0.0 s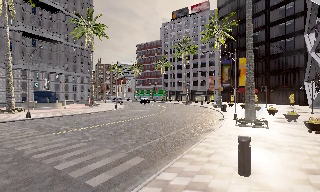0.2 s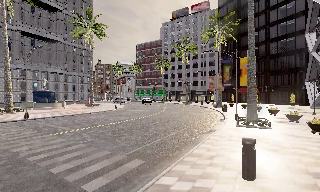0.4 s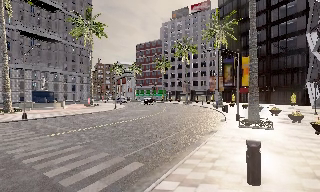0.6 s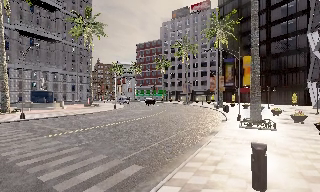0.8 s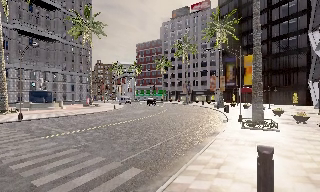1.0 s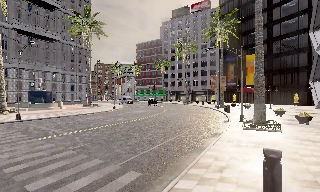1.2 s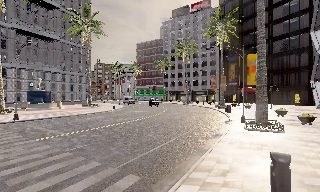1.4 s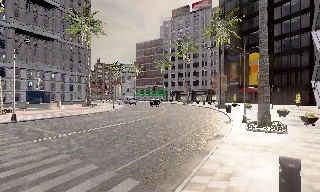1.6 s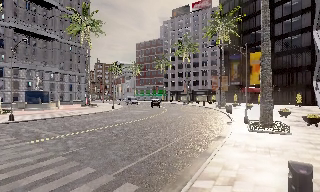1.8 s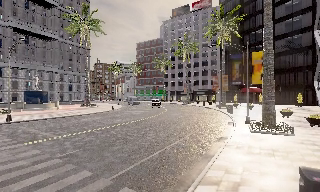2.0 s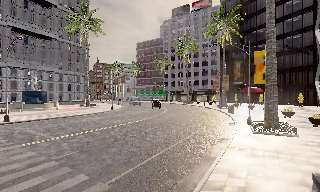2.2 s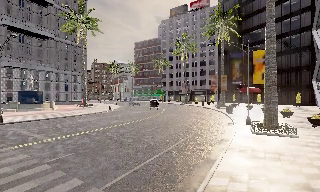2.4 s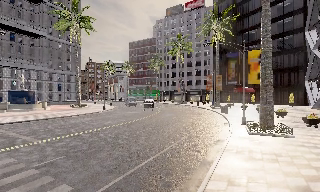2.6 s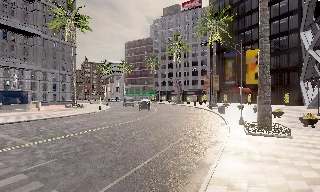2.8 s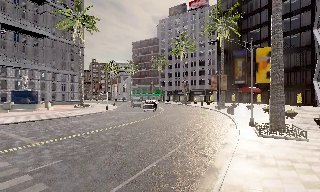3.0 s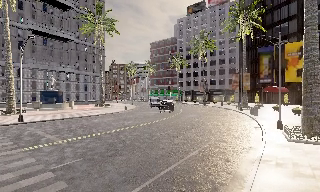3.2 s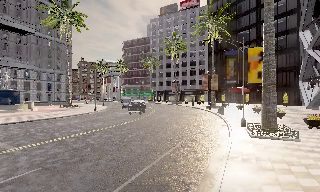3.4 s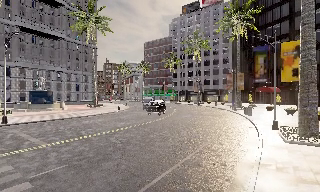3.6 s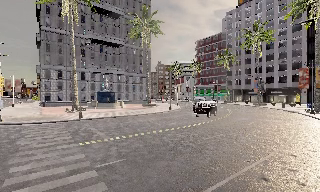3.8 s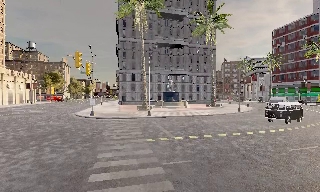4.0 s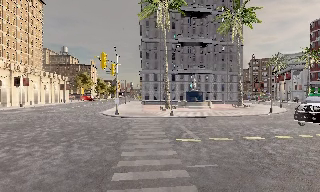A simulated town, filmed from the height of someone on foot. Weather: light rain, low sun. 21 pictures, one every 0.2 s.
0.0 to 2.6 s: The camera travels forward, about 3.5 m, so what stands in front looms larger.
2.6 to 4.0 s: The camera swings to its left by about 55 degrees, and the scene slides to the right. It travels forward, about 2 m.
The film runs forward here.
